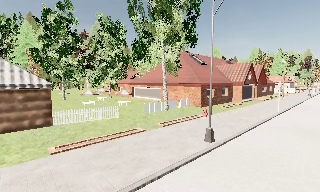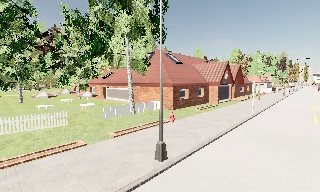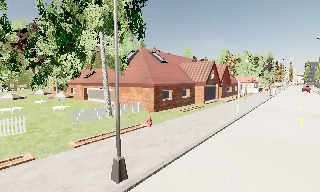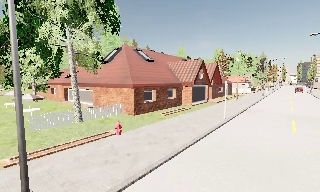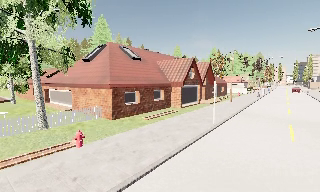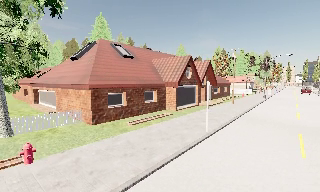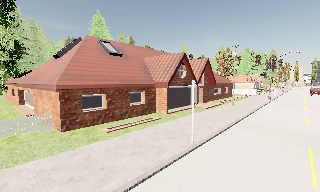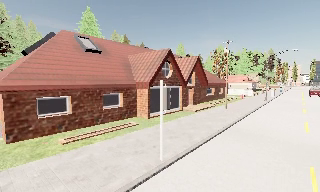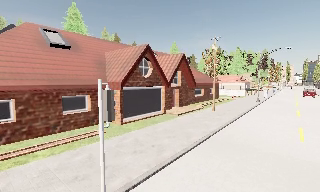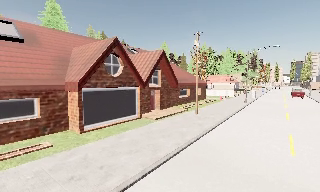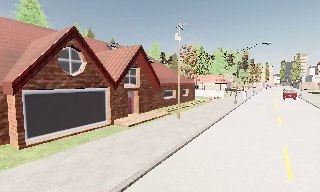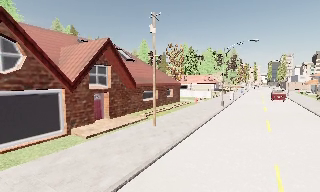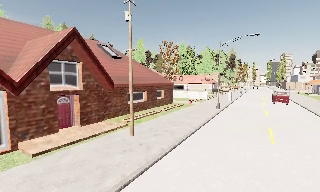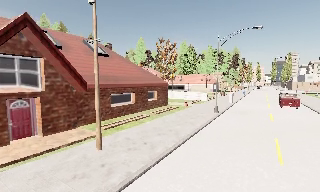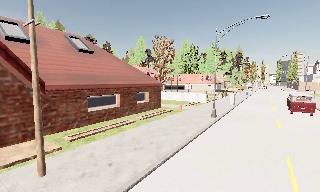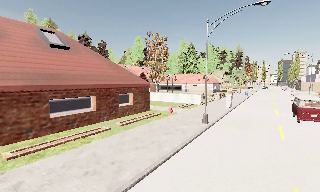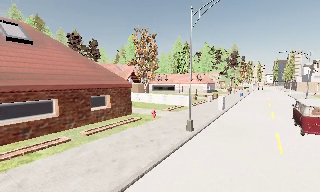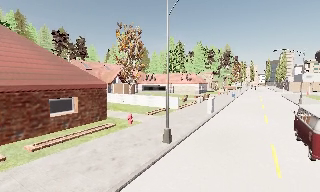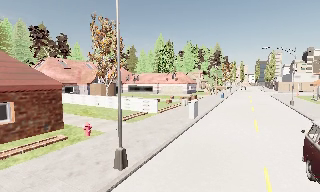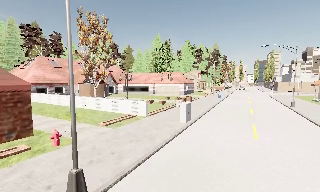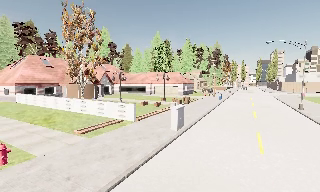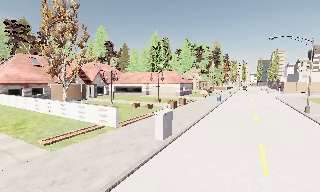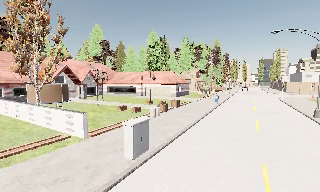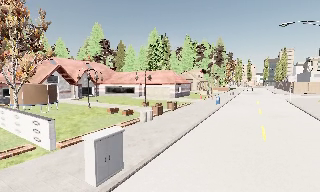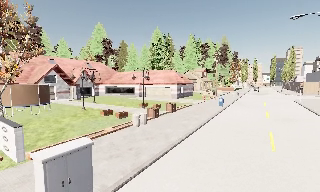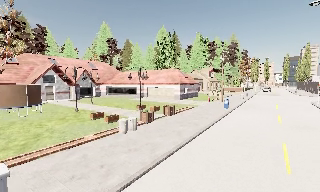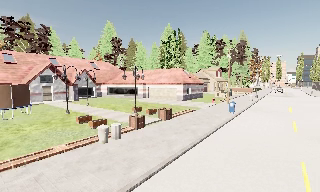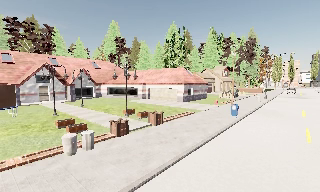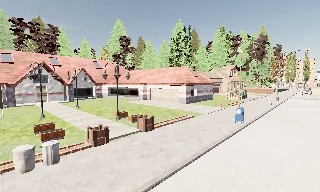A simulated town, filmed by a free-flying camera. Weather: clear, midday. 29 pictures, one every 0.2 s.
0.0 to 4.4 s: The camera swings to its right by about 20 degrees, and the scene slides to the left. It travels forward and to its right, about 50 m, so what stands in front looms larger.
4.4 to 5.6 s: The camera pans to its left, which is counterclockwise from overhead, by about 15 degrees. It travels forward and to its right, about 11 m, so what stands in front looms larger.
The film runs backward here.
